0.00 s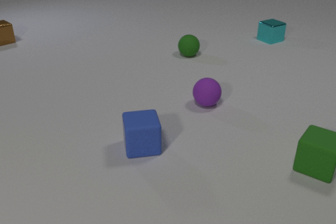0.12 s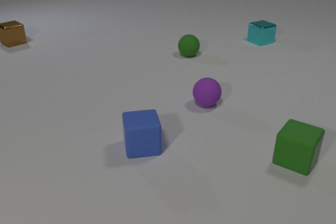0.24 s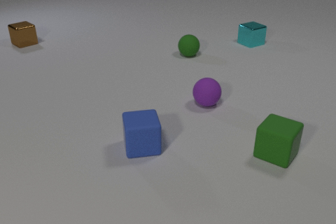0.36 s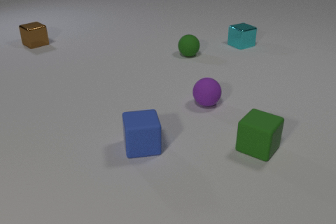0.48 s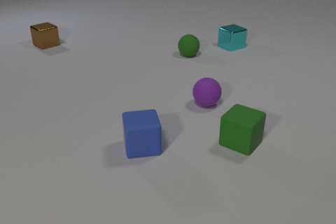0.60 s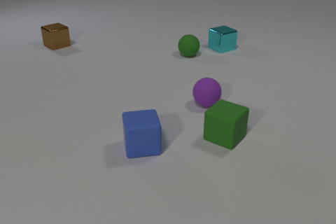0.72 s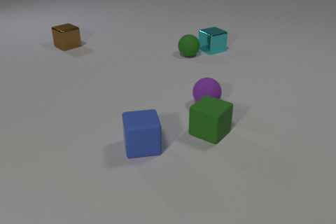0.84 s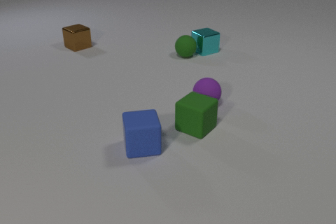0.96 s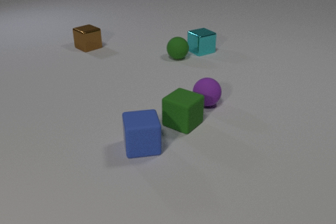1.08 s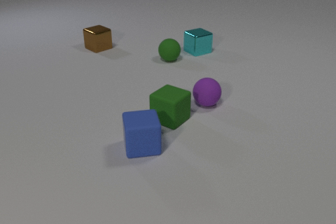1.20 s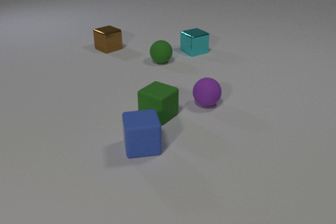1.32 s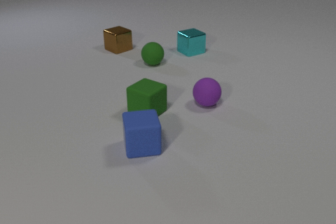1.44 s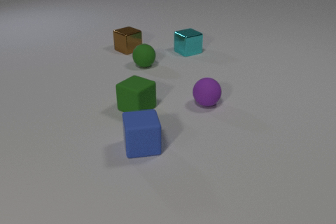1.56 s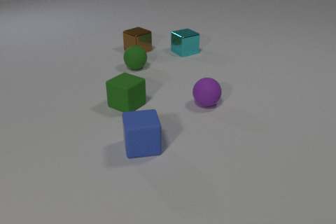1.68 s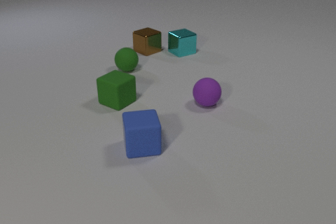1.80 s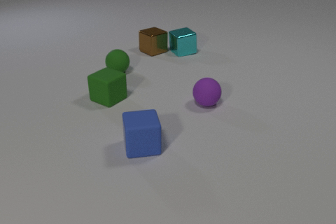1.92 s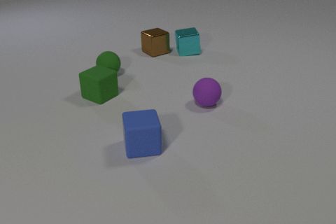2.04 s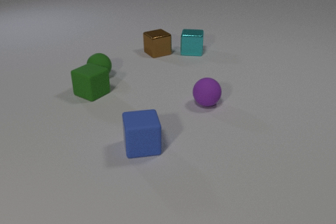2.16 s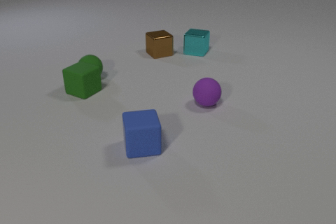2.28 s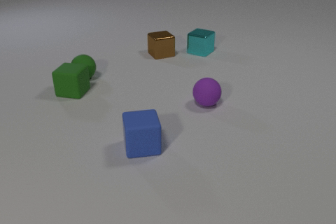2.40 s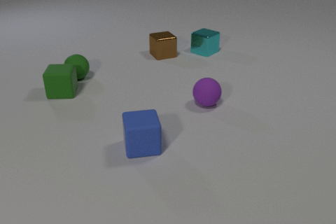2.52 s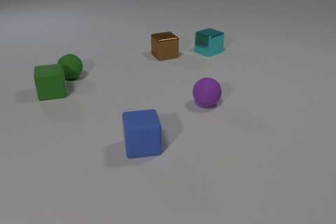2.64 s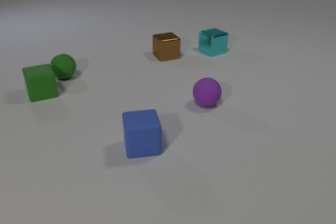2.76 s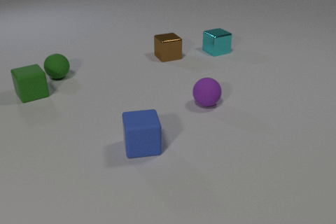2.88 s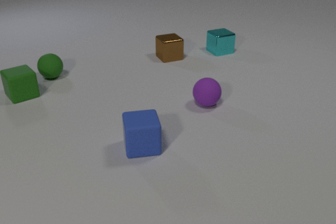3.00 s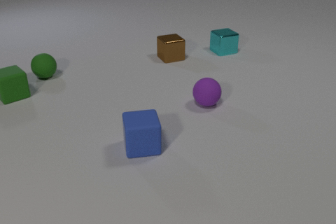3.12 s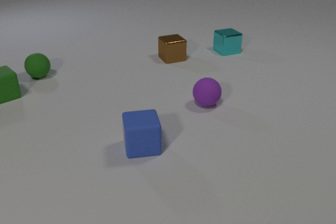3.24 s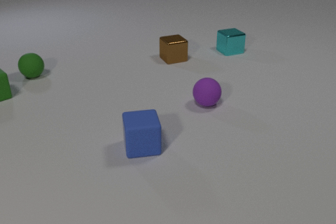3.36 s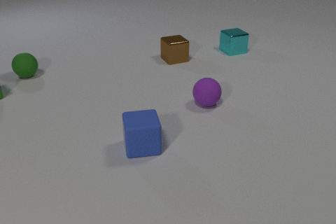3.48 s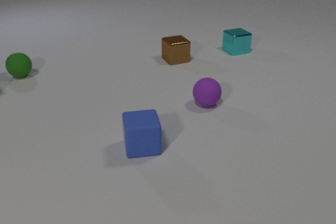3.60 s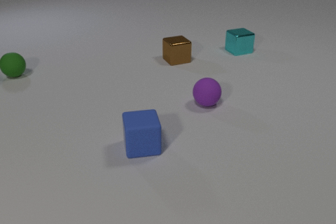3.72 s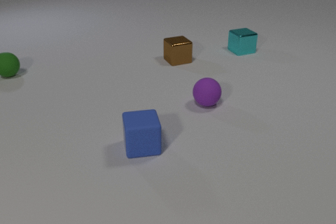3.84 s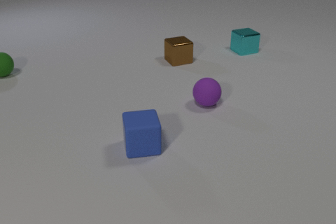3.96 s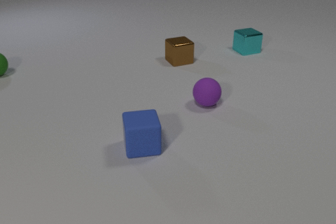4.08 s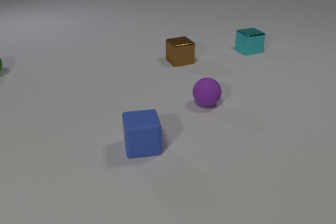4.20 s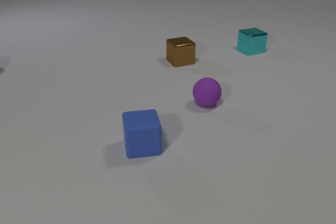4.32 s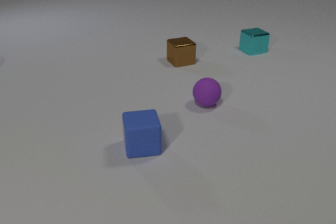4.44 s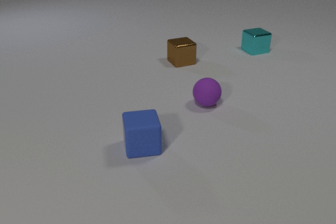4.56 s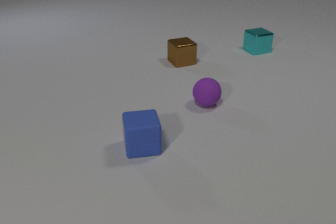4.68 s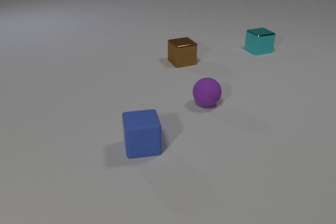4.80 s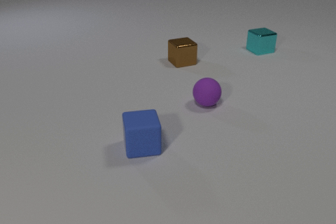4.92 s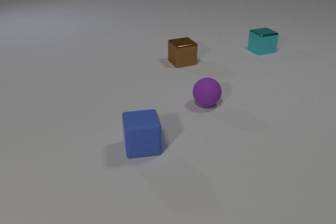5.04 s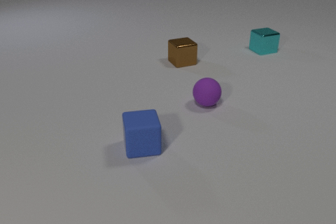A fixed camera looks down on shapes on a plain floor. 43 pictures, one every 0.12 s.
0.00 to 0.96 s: The cyan metal cube slides to the left and toward the camera. The green rubber sphere rolls to the left and toward the camera. The brown metal cube slides to the right and toward the camera. The green rubber cube slides to the left. The cyan metal cube and the green rubber sphere collide.
0.96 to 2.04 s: The cyan metal cube slides to the left, spins so that its near face slides to the left, clockwise seen from above. The green rubber sphere rolls to the left and toward the camera. The brown metal cube slides to the right. The green rubber cube slides to the left and away from the camera. The cyan metal cube and the brown metal cube collide.
2.04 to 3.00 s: The cyan metal cube slides to the right, spins clockwise seen from above by about 60 degrees, its near face sliding to the left. The green rubber sphere rolls to the left. The brown metal cube slides toward the camera and to the right. The green rubber cube slides to the left, spins counterclockwise seen from above by about 75 degrees, its near face sliding to the right. The green rubber sphere and the green rubber cube collide.
3.00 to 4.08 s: The cyan metal cube slides to the right. The green rubber sphere rolls to the left and away from the camera. The brown metal cube slides to the right and toward the camera. The green rubber cube slides to the left, leaves at the left edge.
4.08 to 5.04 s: The cyan metal cube slides to the right. The green rubber sphere leaves at the left edge.
How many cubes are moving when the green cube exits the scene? 2.
How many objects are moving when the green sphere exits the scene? 2.
What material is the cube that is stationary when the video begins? rubber.
